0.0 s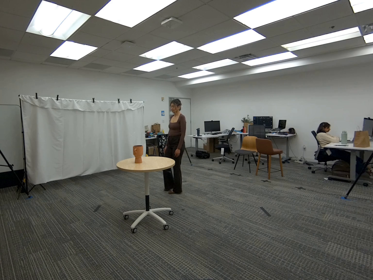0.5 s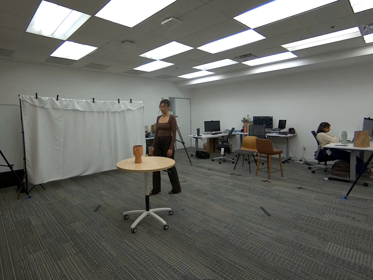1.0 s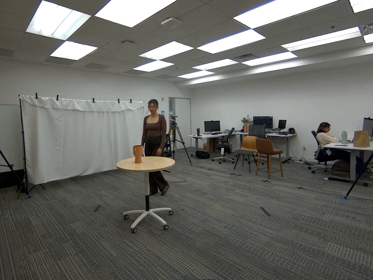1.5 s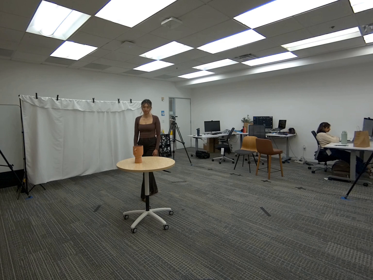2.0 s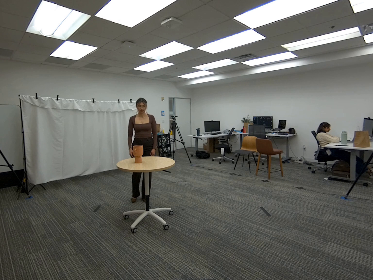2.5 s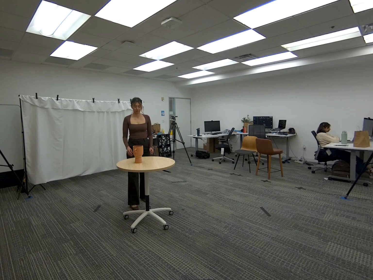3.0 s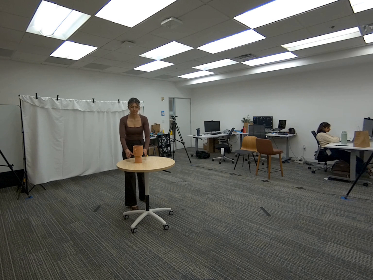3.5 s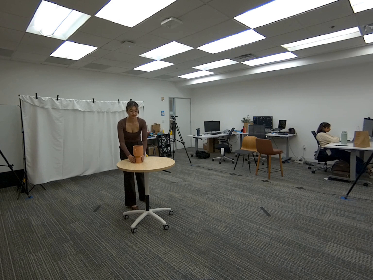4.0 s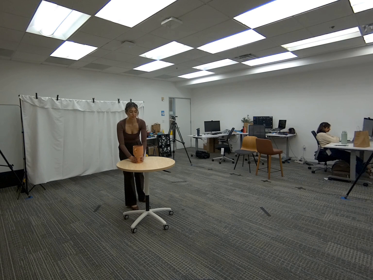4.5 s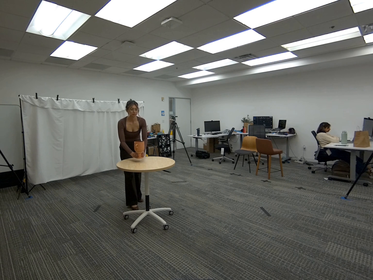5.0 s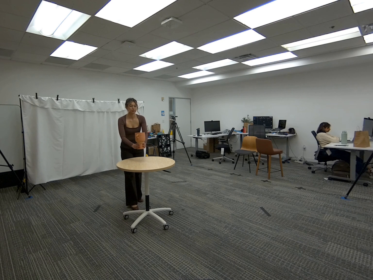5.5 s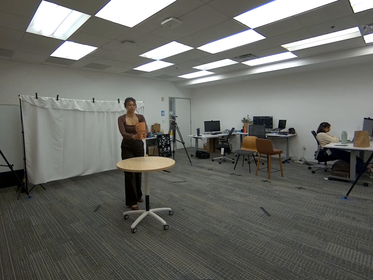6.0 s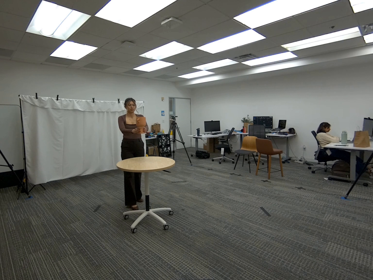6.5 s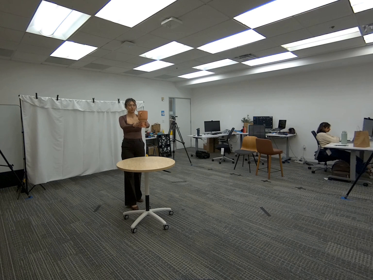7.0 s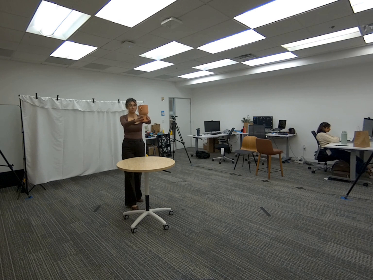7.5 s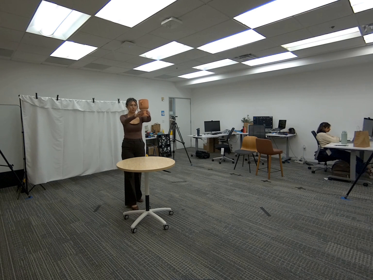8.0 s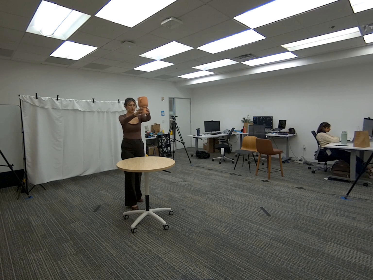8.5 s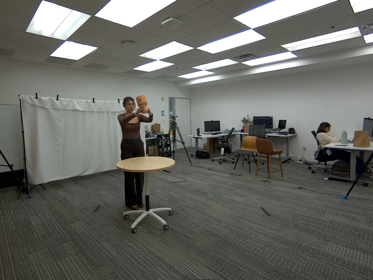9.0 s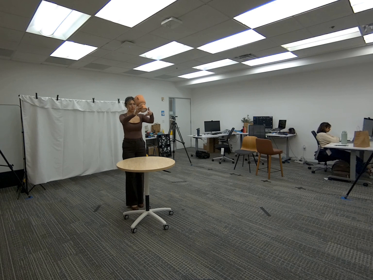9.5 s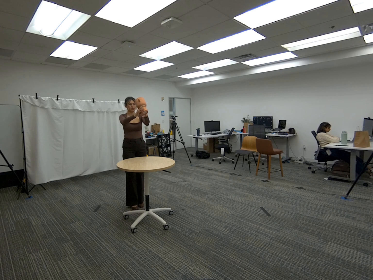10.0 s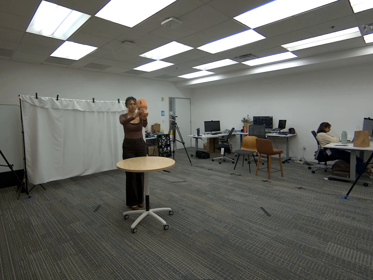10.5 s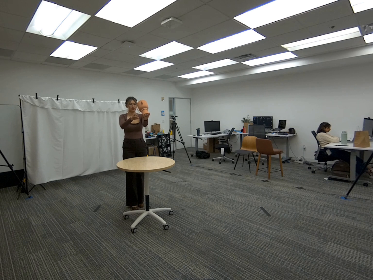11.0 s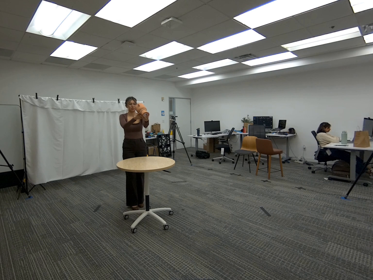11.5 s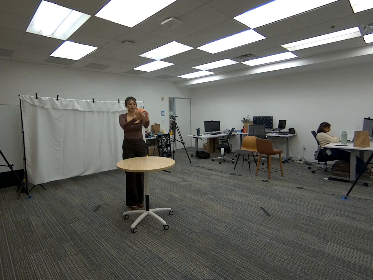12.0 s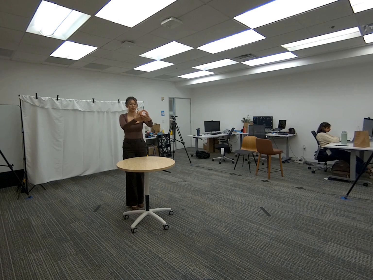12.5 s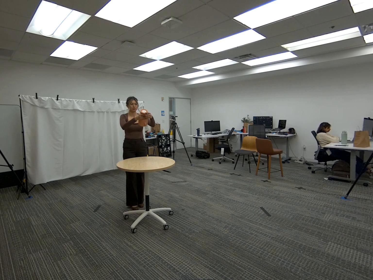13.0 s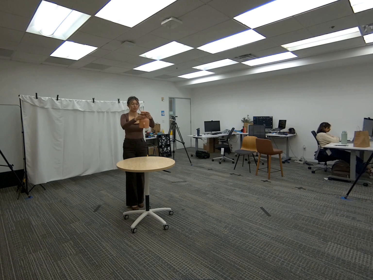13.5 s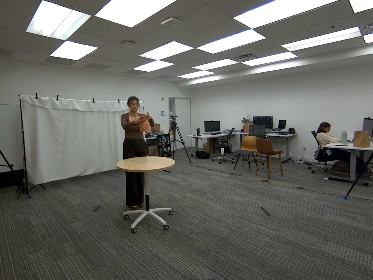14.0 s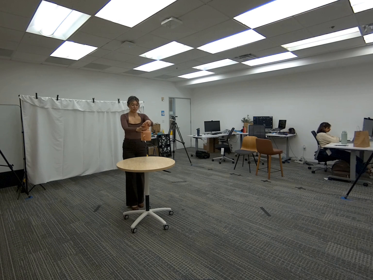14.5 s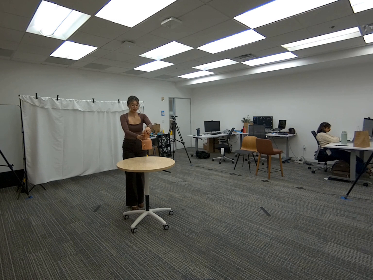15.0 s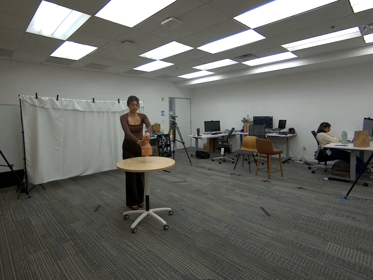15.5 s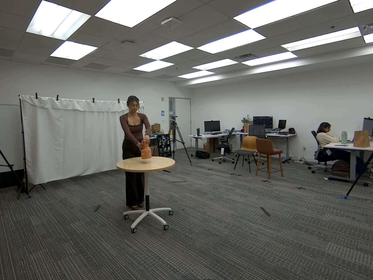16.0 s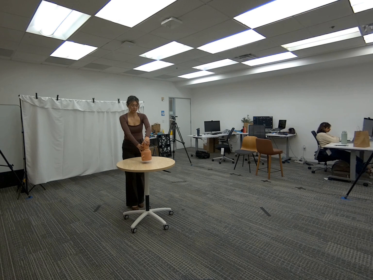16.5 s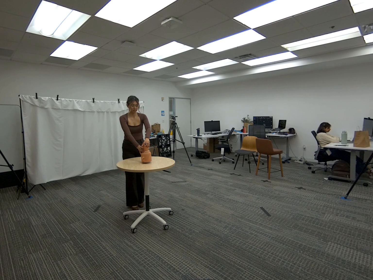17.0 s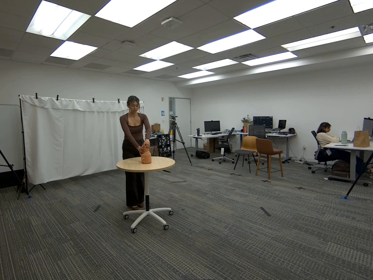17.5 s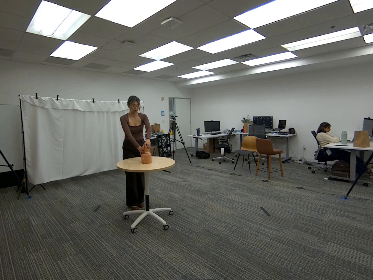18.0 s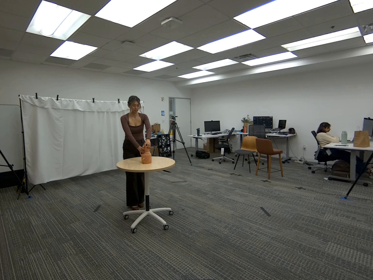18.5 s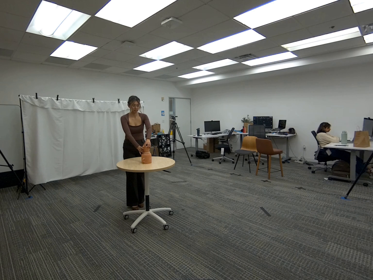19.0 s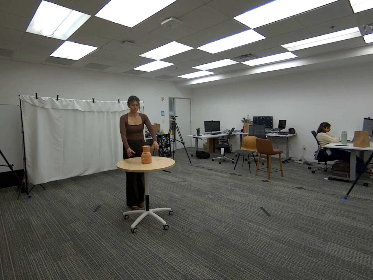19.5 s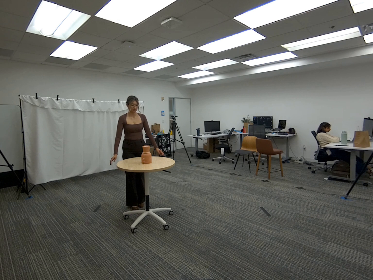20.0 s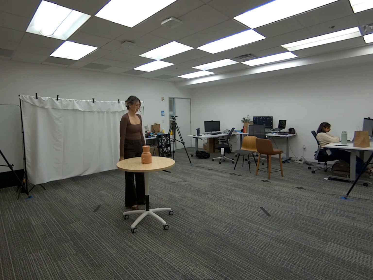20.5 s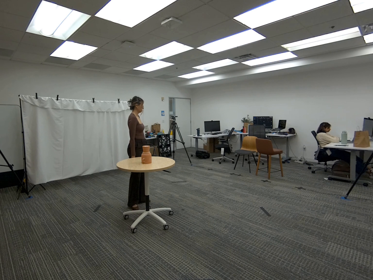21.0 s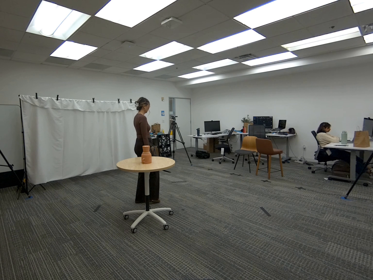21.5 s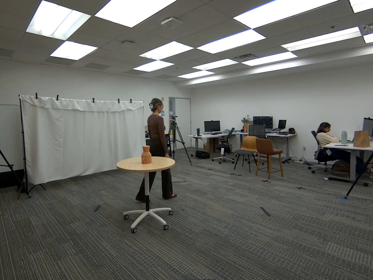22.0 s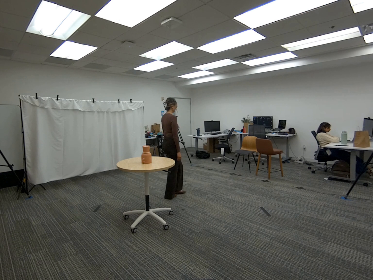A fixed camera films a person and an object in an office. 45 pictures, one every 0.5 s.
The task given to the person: Walk over to the ceramic vase on the round table and pick it up with both hands. Place the vase upside down on the table.
